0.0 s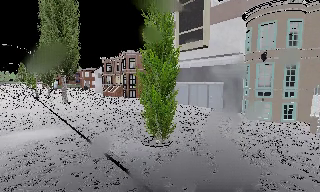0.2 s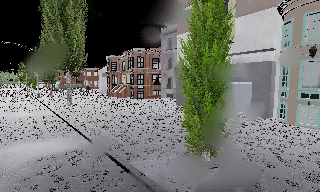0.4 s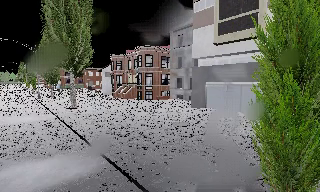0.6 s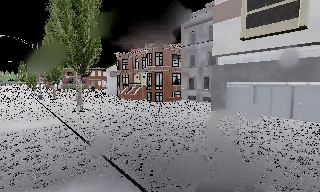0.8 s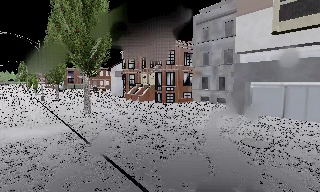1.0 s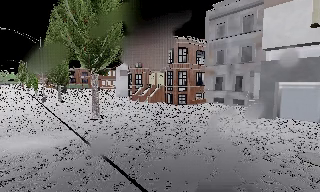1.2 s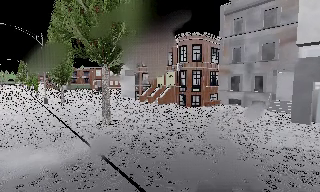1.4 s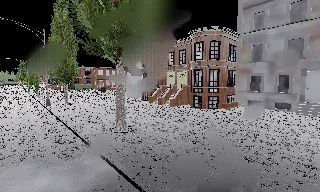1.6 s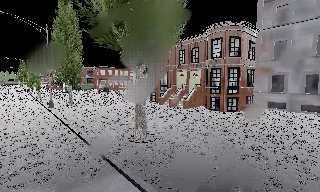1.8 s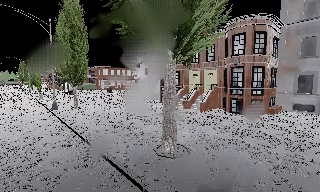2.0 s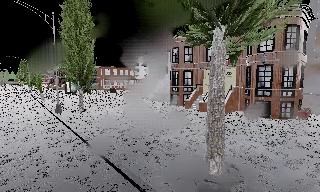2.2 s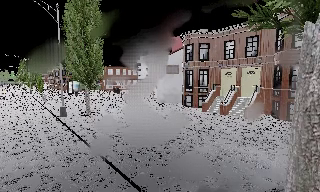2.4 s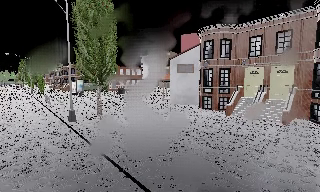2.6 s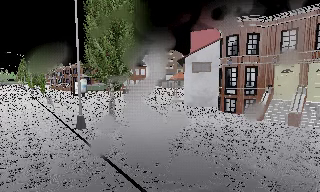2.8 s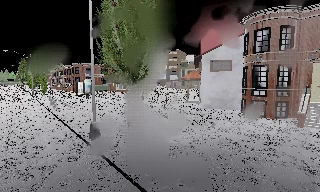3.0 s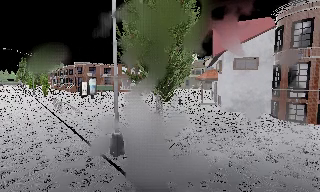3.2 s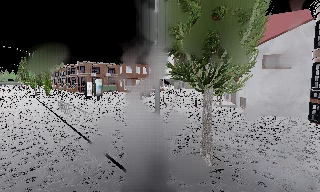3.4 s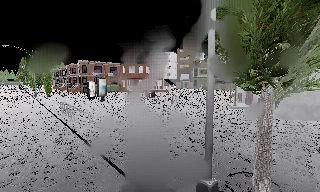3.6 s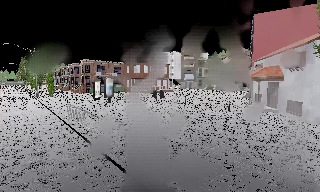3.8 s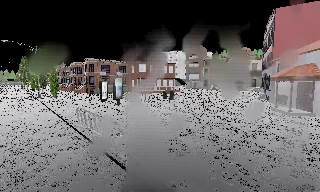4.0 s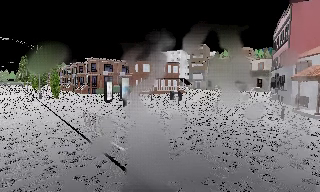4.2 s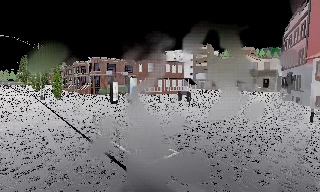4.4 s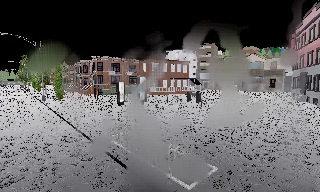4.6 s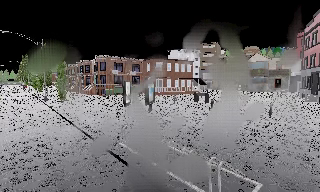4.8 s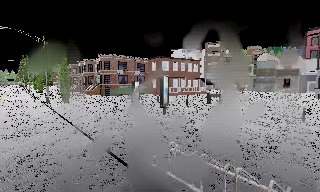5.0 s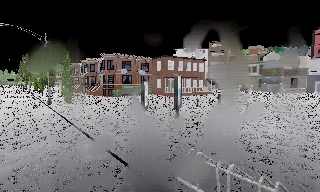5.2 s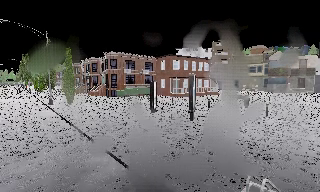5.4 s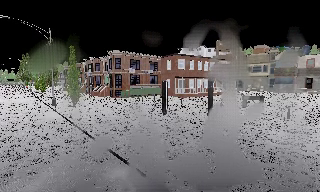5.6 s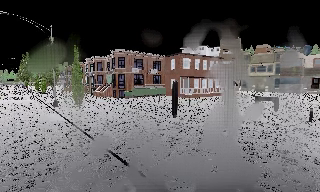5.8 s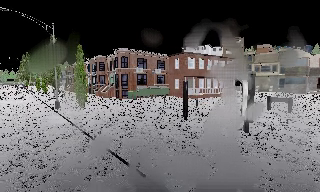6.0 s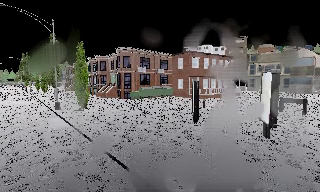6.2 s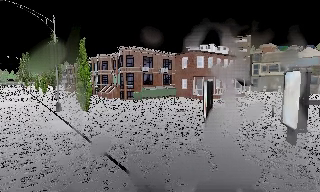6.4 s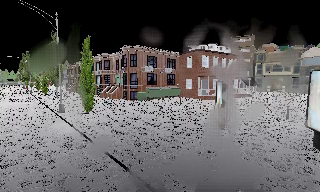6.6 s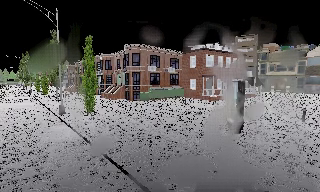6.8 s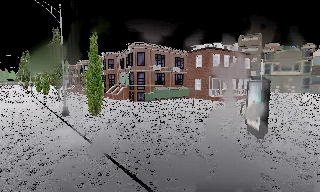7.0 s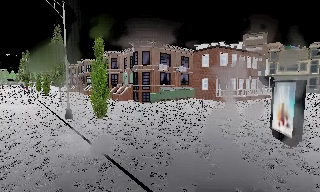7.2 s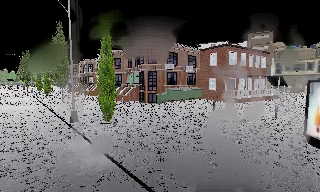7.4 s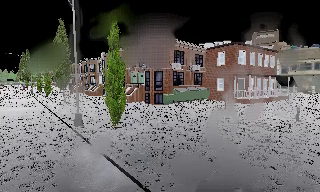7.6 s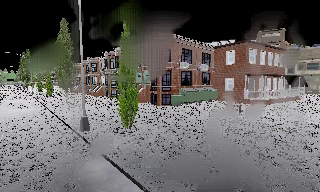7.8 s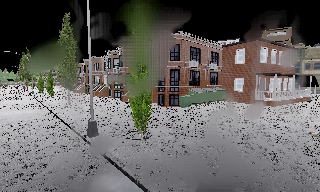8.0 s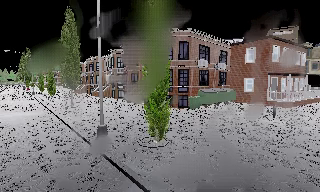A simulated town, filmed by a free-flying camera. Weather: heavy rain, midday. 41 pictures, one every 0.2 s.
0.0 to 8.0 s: The camera travels forward and to its left, about 60 m, so what stands in front looms larger. It loses speed.
The film runs forward here.
